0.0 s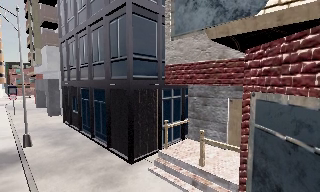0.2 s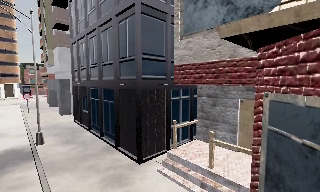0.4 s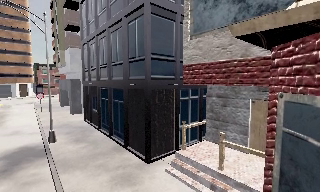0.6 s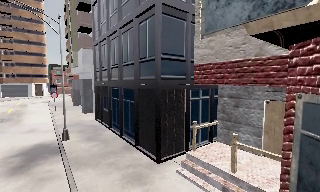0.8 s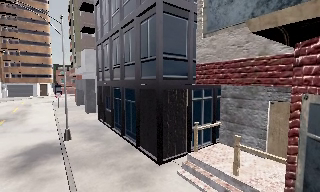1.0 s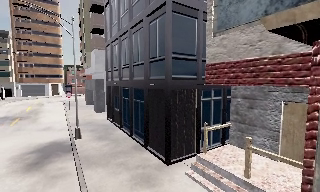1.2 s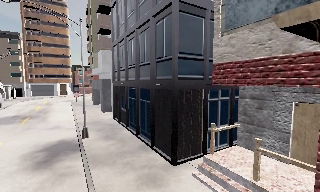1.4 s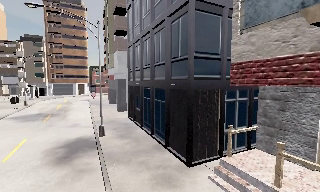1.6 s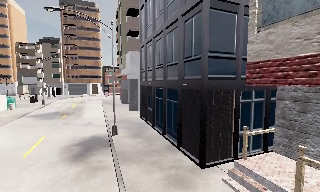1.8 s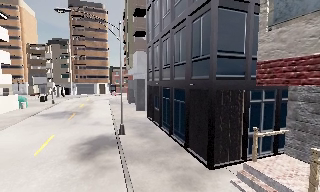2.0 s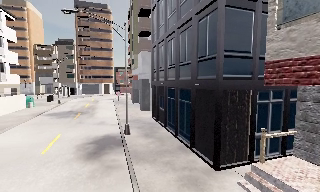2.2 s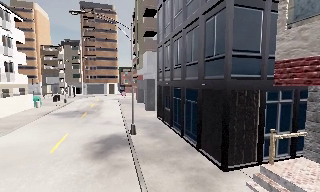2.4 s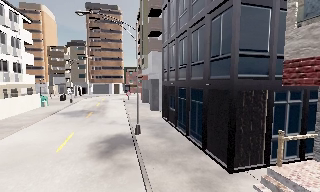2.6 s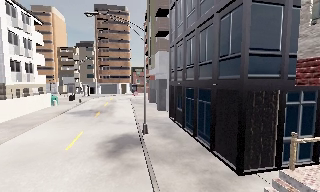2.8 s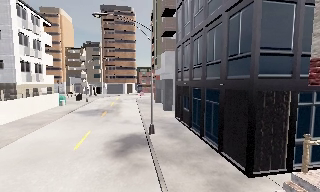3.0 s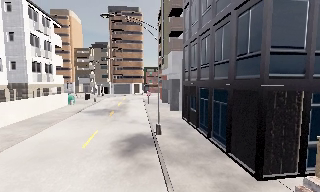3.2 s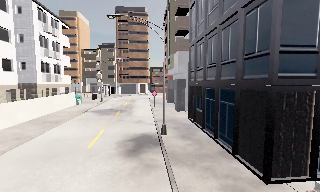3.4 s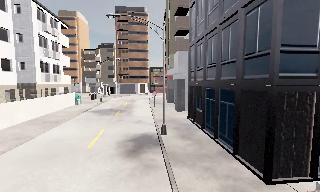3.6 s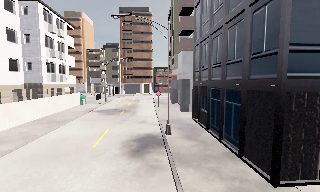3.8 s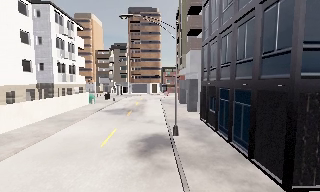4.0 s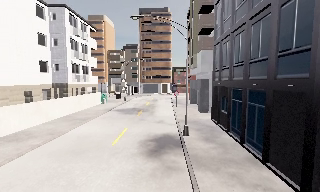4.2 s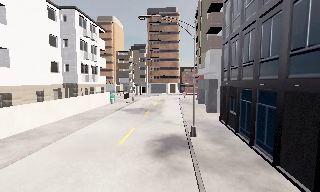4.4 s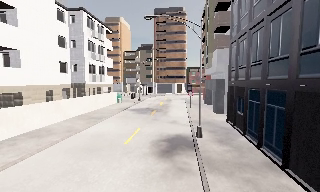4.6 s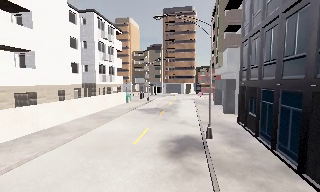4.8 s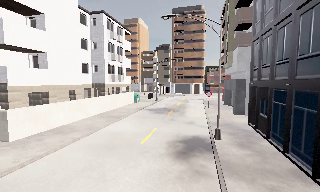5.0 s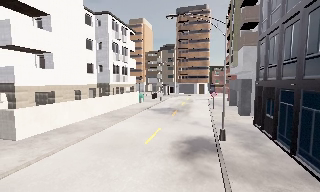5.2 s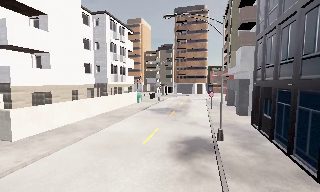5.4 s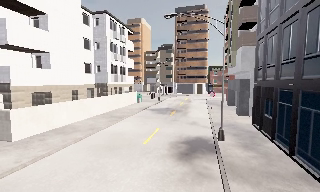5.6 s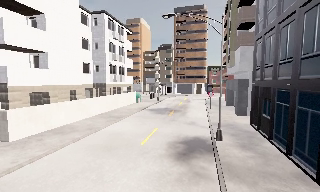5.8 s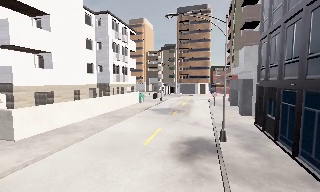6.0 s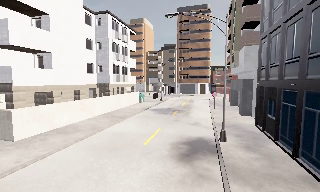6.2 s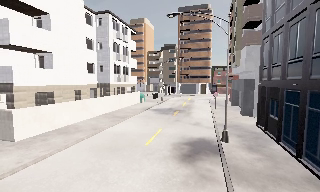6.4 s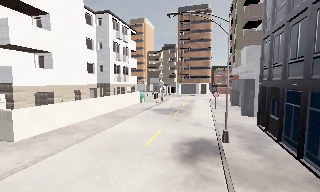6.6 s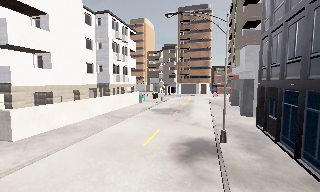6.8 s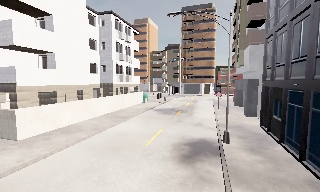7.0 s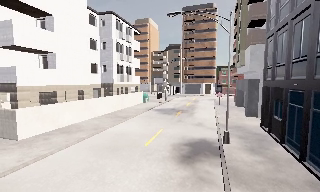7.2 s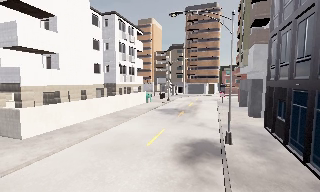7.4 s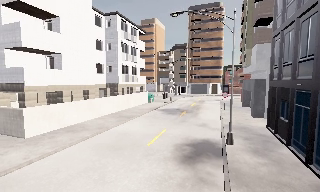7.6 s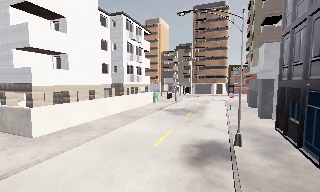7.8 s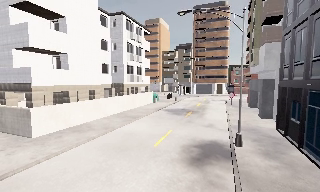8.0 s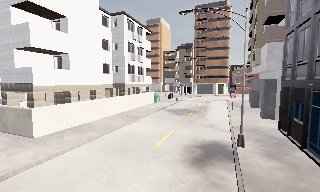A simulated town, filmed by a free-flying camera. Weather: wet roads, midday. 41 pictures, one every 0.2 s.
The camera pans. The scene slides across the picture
to the right.
The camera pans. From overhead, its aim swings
counterclockwise.
0.0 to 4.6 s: The camera pans to its left, which is counterclockwise from overhead, by about 55 degrees. It travels forward and to its left, about 1 m.
4.6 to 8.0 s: The camera pans to its left, which is counterclockwise from overhead, by about 10 degrees. It travels forward, about 1 m, so what stands in front looms larger.
The film runs forward here.
